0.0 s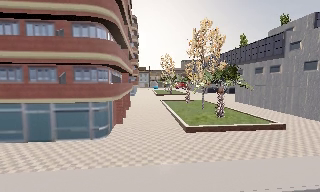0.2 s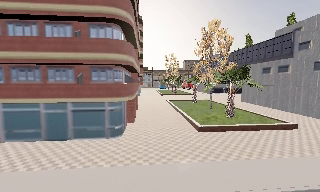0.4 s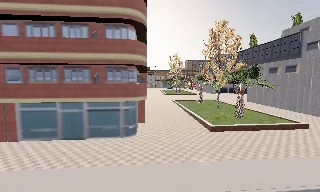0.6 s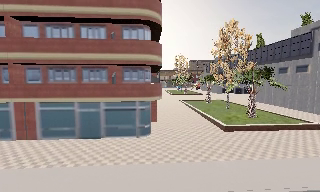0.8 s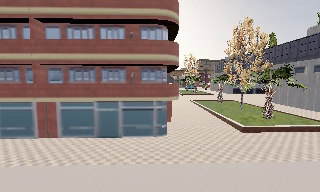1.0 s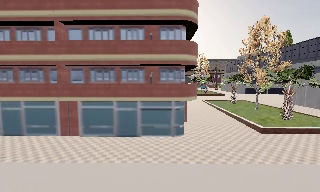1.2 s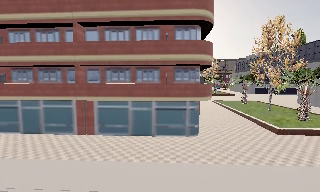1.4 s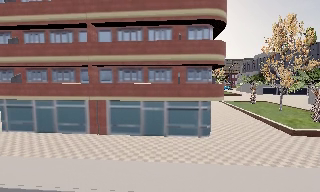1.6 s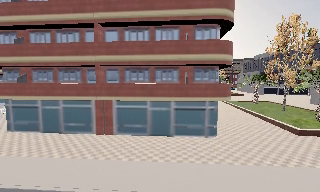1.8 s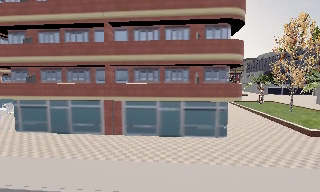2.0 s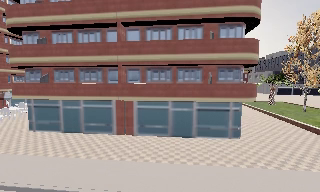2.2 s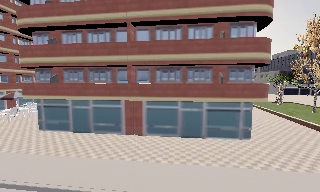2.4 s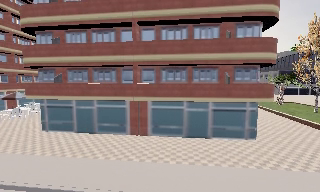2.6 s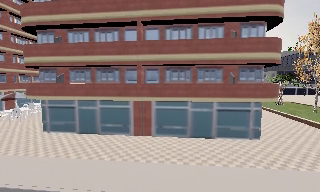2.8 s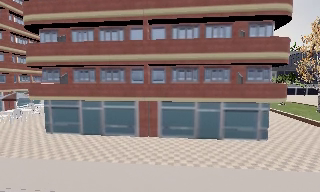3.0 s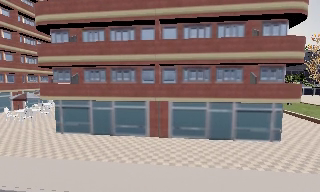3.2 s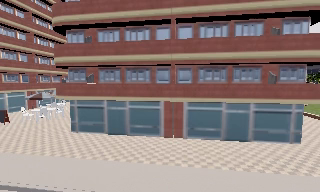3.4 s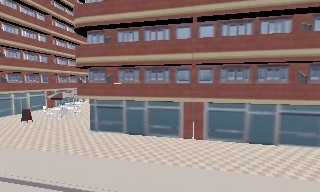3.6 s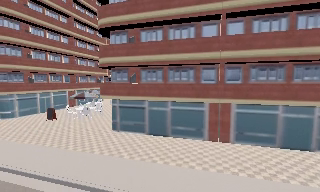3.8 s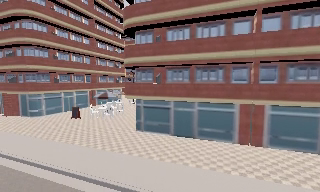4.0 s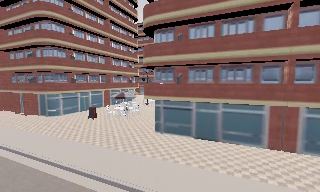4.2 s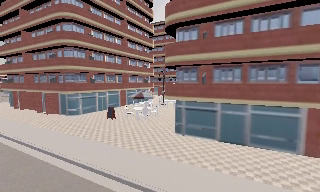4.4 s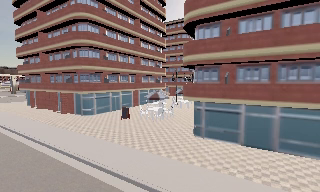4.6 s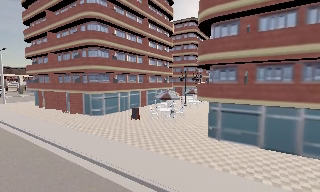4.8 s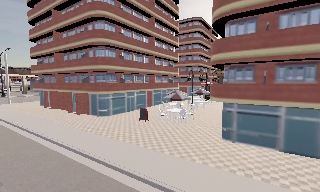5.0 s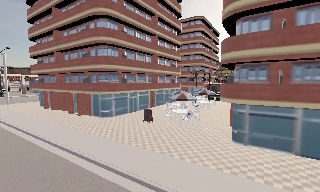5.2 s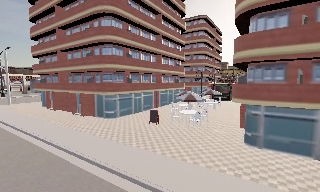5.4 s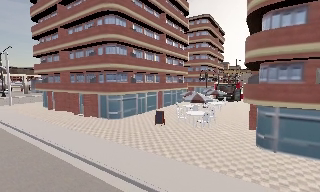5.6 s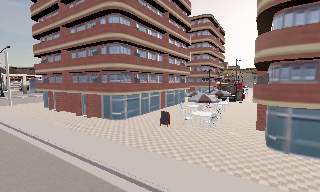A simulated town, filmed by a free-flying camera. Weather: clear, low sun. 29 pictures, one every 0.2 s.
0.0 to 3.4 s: The camera pans to its left, which is counterclockwise from overhead, by about 20 degrees. It travels to its left, about 10 m, so close, fixed things drift to the right.
3.4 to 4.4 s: The scene slides to the right, as the camera pans about 20 degrees to its left. It travels to its left and forward, about 4 m, so close, fixed things drift to the right.
4.4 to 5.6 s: The camera travels to its left and forward, about 4 m, so close, fixed things drift to the right.
The film runs forward here.
